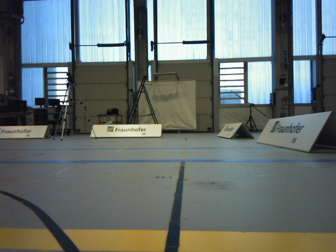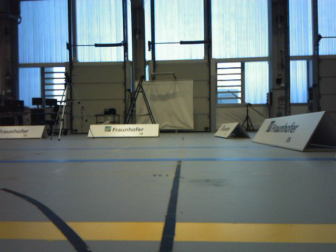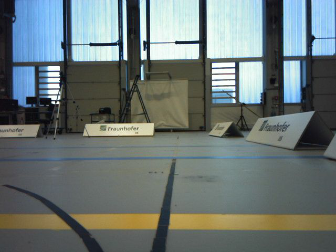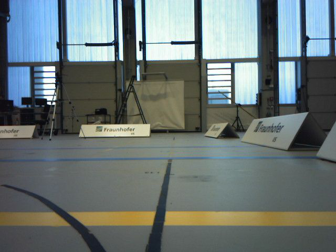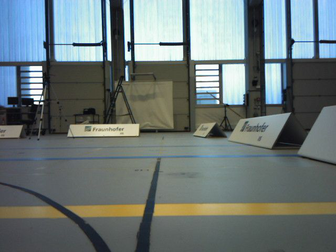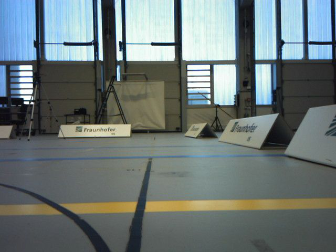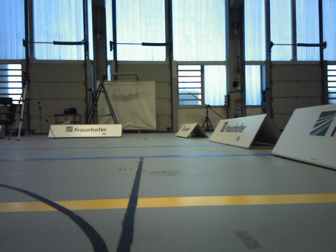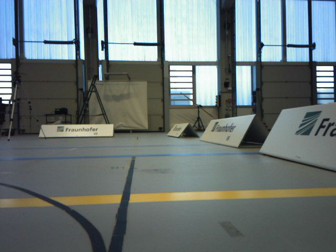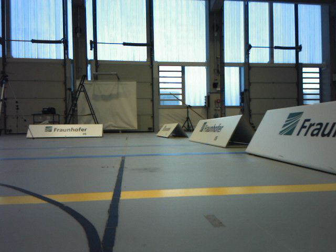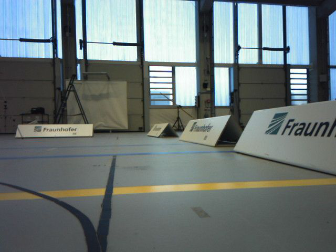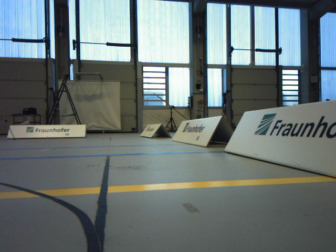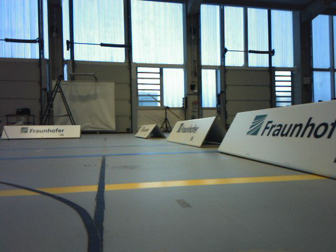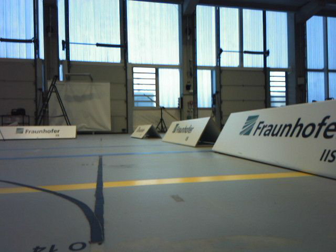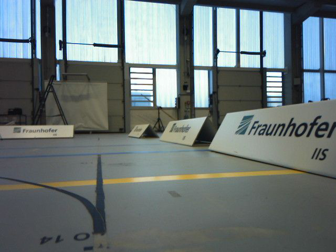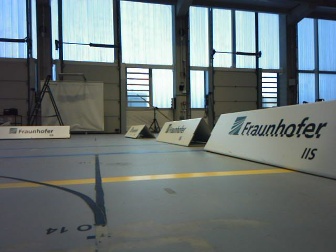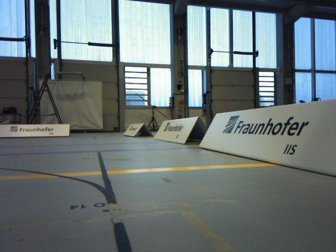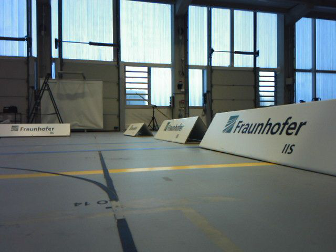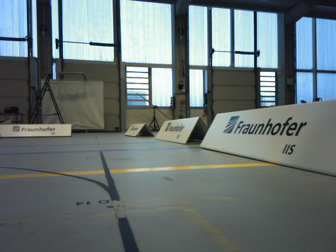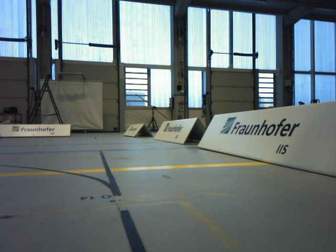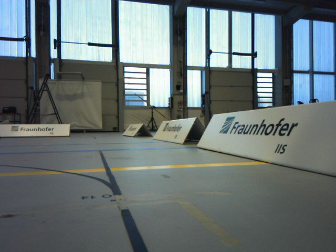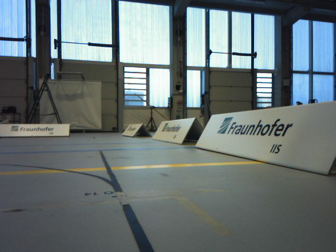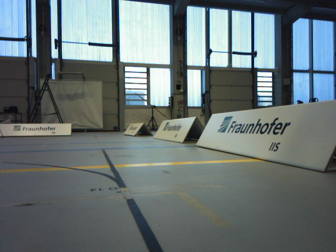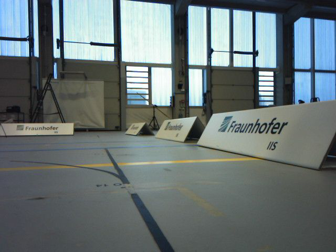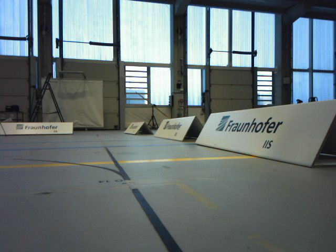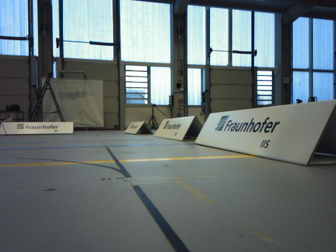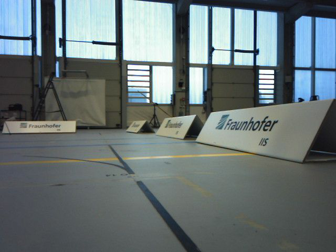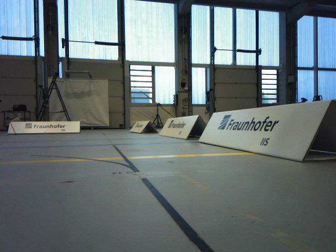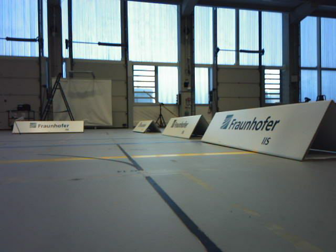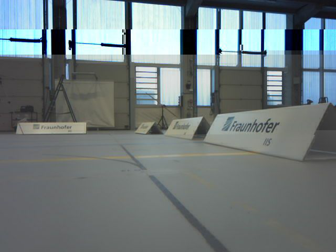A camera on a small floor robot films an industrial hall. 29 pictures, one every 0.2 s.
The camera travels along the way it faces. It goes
backward.
0.0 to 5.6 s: The camera pans to its right, which is clockwise from overhead, by about 15 degrees. It travels backward, about 1.2 m, so what stands in front gets smaller.
The film runs backward here.
